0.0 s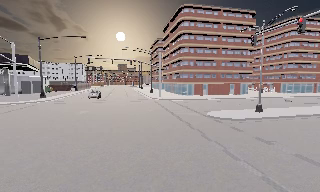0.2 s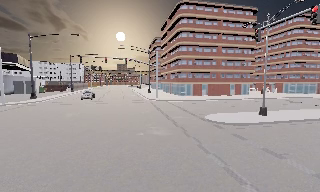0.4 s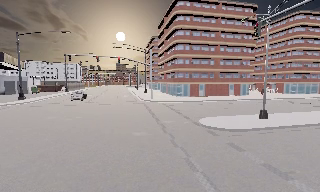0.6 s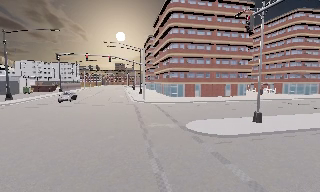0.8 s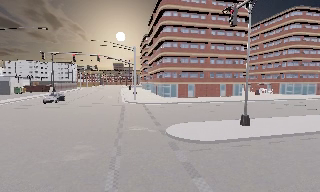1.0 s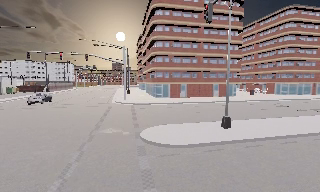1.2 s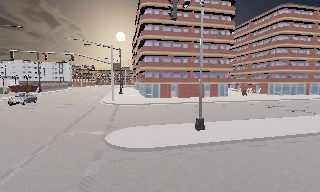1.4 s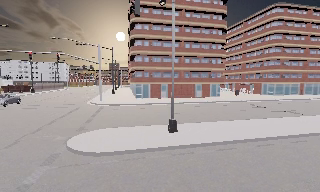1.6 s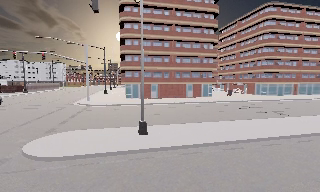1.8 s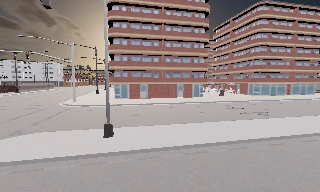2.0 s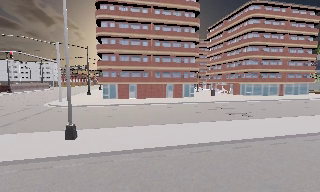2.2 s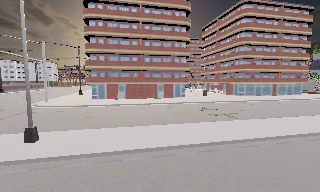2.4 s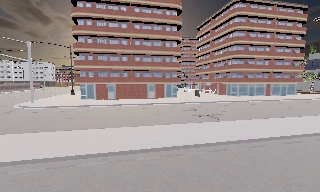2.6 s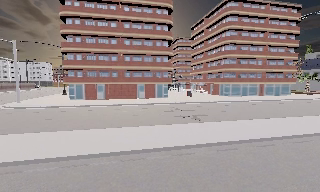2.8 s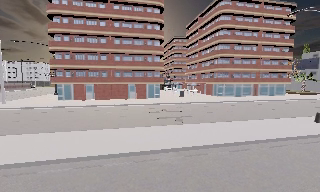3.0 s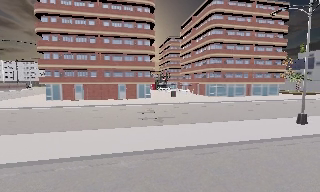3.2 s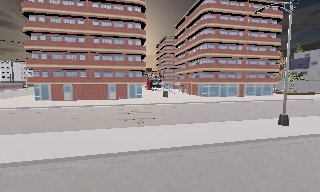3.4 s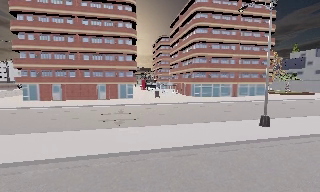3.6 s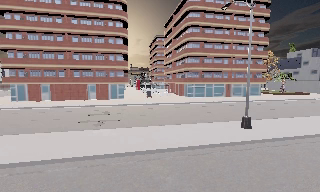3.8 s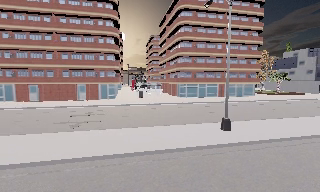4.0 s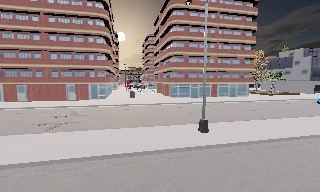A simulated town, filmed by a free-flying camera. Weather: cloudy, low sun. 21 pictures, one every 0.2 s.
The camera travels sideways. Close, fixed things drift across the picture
to the left.
0.0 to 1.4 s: The camera travels to its right and forward, about 10 m, so close, fixed things drift to the left.
1.4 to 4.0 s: The camera travels to its right, about 20 m, so close, fixed things drift to the left.
The film runs forward here.
